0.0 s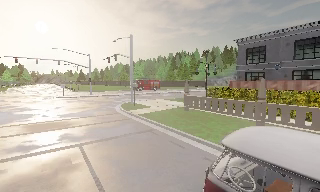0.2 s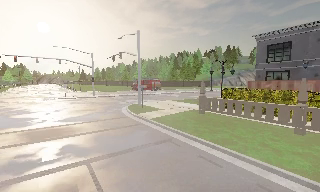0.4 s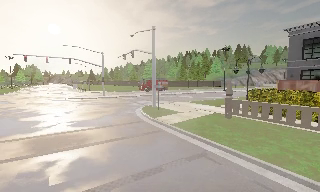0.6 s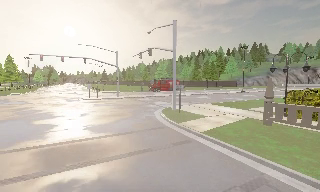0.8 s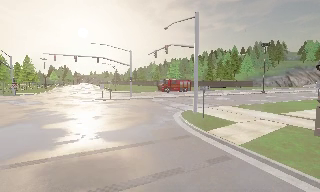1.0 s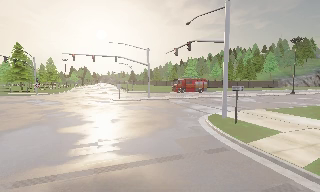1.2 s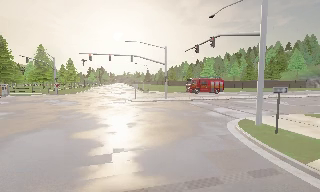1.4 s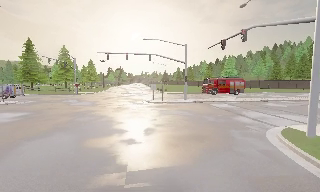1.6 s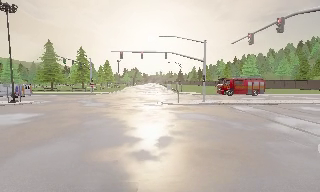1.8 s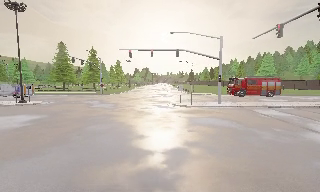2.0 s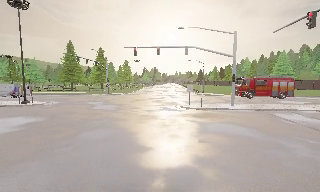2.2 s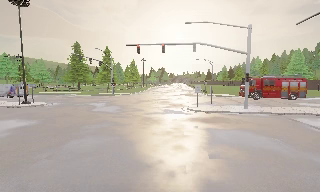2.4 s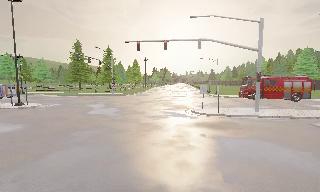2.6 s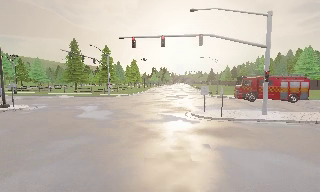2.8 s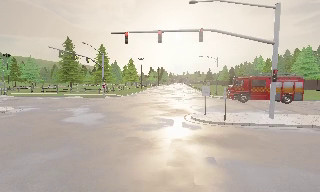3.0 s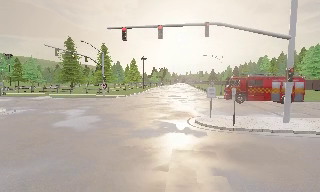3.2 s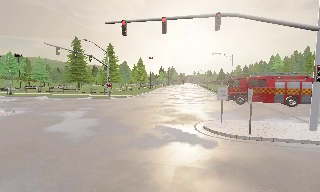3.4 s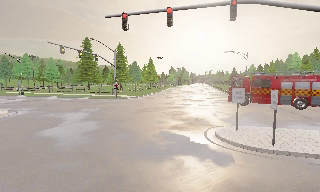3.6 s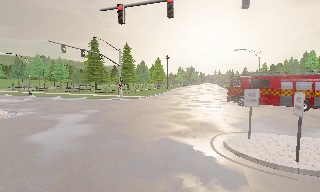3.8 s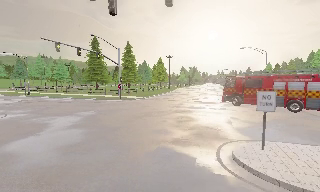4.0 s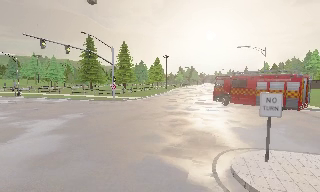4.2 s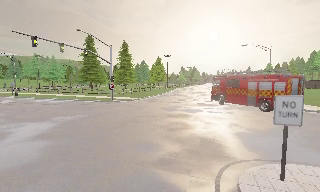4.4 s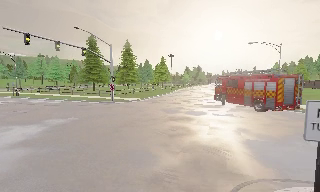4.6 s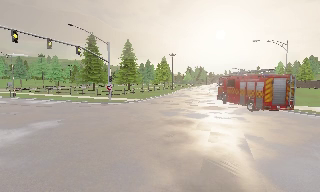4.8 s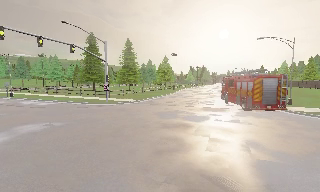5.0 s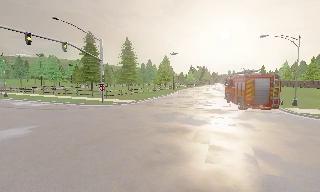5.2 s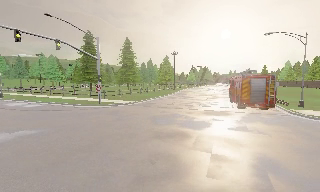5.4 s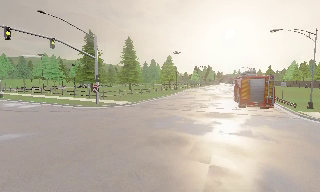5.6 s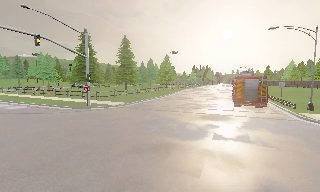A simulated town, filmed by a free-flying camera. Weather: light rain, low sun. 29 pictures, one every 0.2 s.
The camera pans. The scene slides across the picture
to the right.
The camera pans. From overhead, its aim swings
counterclockwise.
0.0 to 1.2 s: The camera pans to its left, which is counterclockwise from overhead, by about 20 degrees. It travels forward and to its left, about 10 m, so what stands in front looms larger.
1.2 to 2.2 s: The scene slides to the right, as the camera pans about 20 degrees to its left. It travels forward, about 7 m, so what stands in front looms larger.
2.2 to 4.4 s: The camera pans to its left, which is counterclockwise from overhead, by about 15 degrees. It travels forward, about 13 m, so what stands in front looms larger.
4.4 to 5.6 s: The camera travels forward and to its right, about 6 m, so what stands in front looms larger.
The film runs forward here.
